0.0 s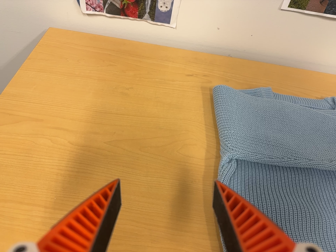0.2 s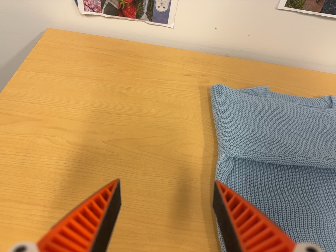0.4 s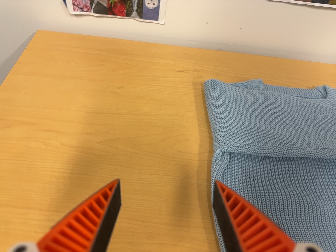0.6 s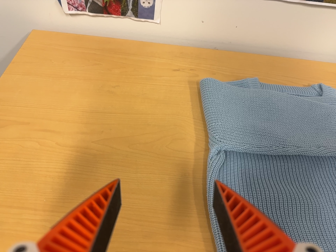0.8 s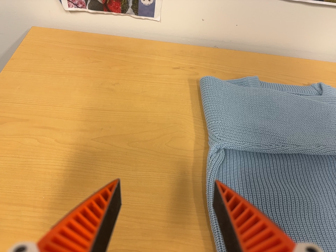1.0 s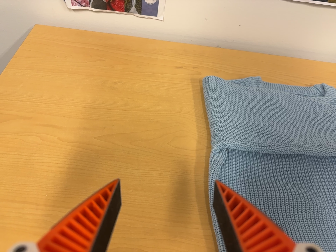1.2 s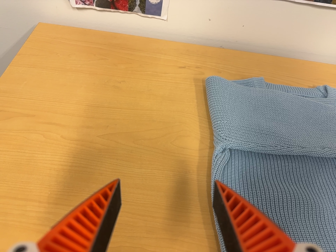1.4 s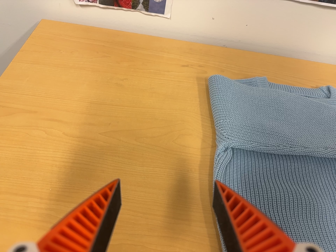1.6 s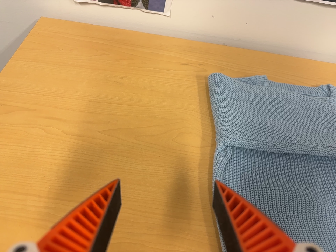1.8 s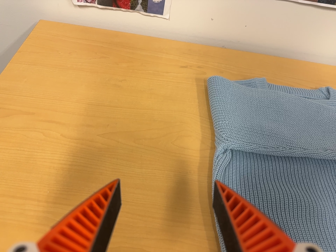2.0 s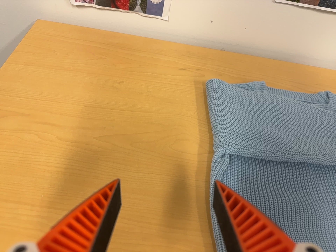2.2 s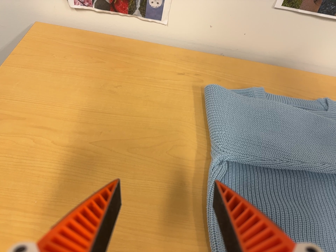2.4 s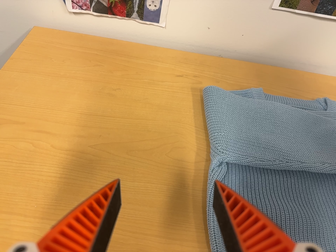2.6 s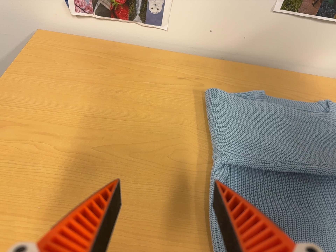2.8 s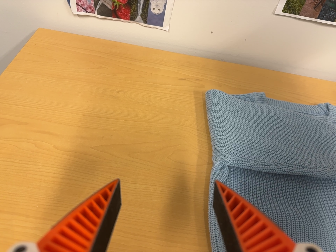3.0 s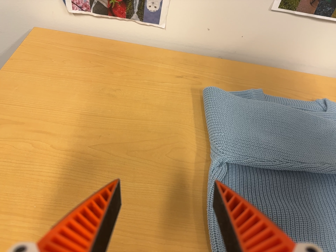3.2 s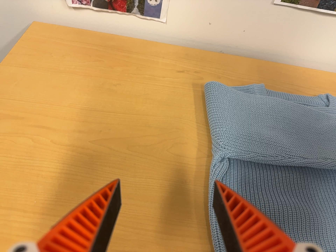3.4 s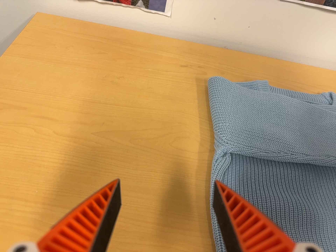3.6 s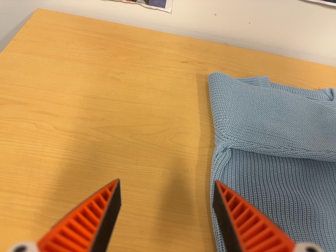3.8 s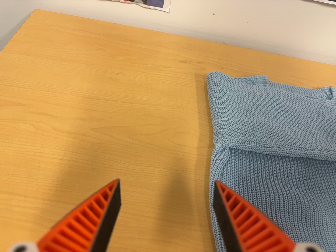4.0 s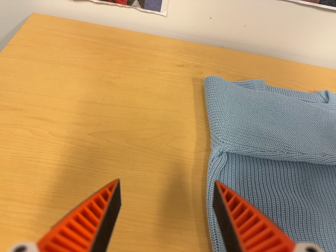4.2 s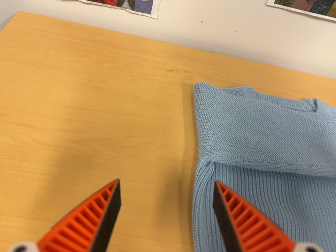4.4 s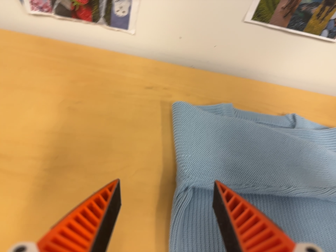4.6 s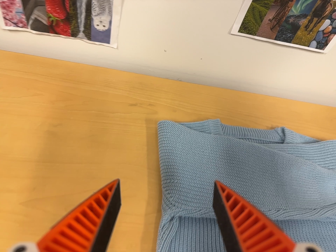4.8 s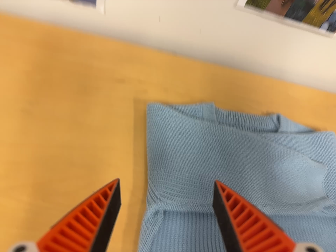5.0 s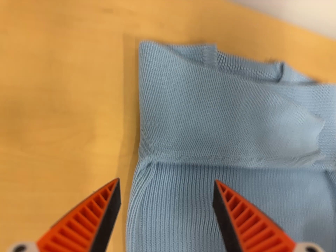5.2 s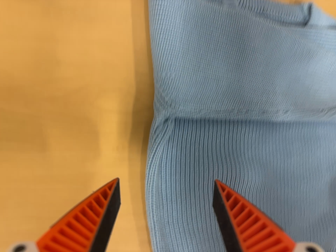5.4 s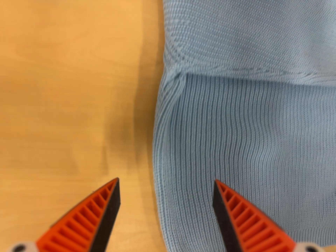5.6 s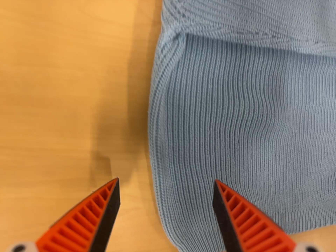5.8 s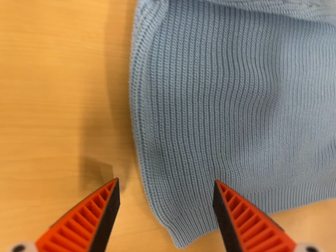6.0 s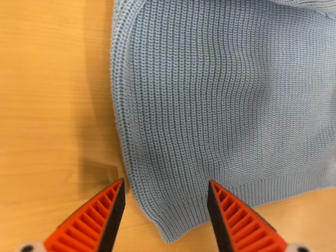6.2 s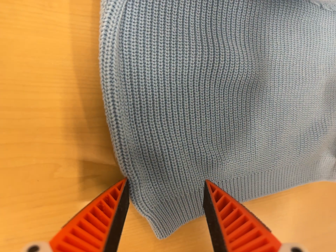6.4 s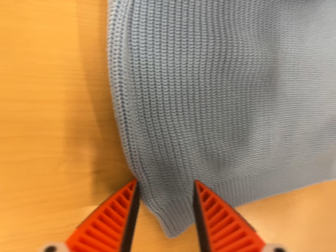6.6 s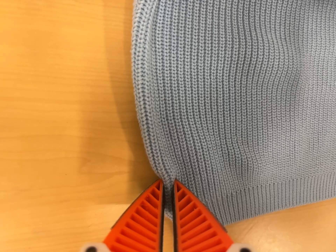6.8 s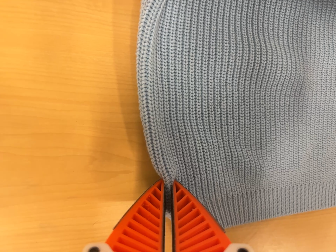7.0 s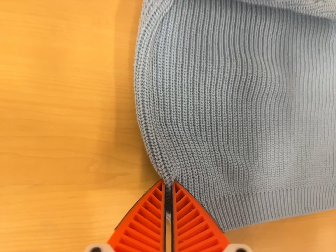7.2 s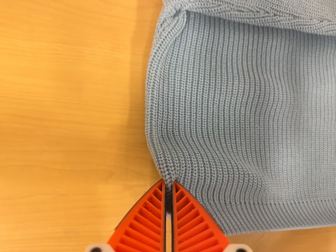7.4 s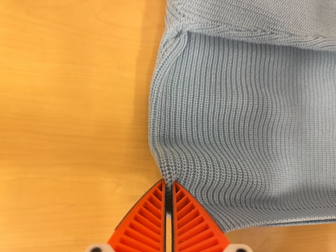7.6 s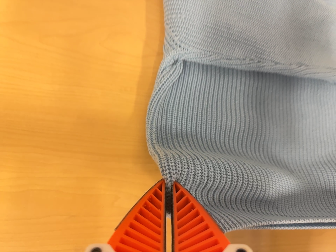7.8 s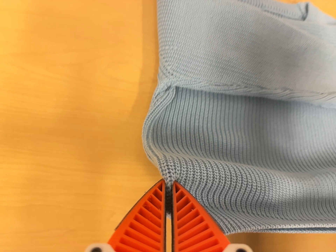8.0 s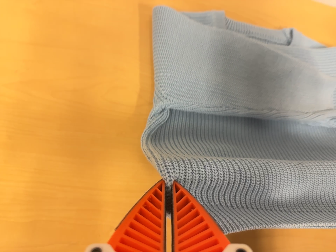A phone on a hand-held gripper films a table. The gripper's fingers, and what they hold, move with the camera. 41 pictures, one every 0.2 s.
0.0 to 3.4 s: The camera shifts only a little, or ends up much as it began.
3.4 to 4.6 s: The camera travels toward the top of its view and to its right, about 10 cm, so close, fixed things drift downward.
4.6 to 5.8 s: The camera travels forward, about 18 cm. Its aim tips toward the bottom of its view by about 40 degrees, and the scene shifts upward.
5.8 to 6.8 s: The camera shifts only a little, or ends up much as it began.
6.8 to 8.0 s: The camera travels backward, about 14 cm, so what stands in front gets smaller. Its aim tips toward the top of its view by about 20 degrees, and the scene shifts downward.
The film runs forward here.
